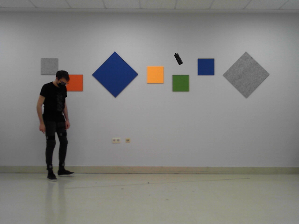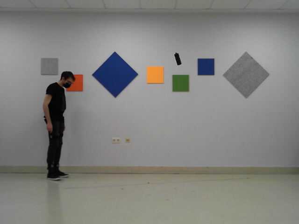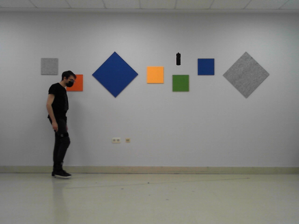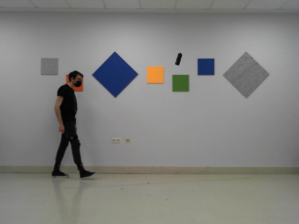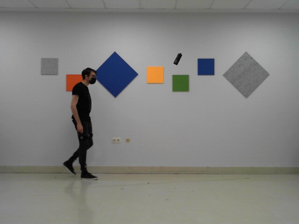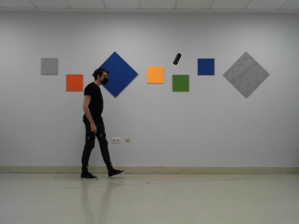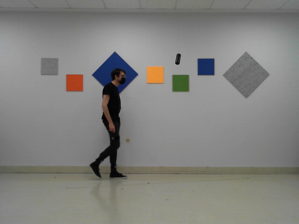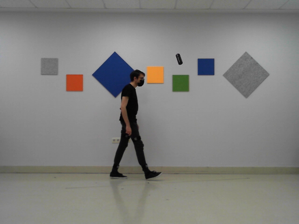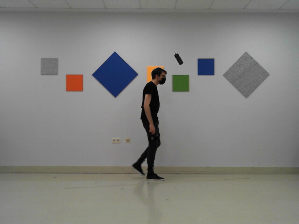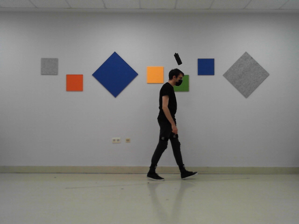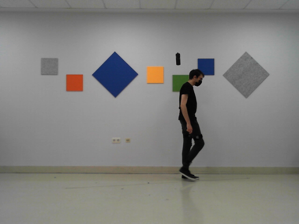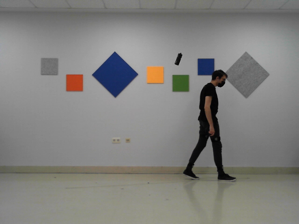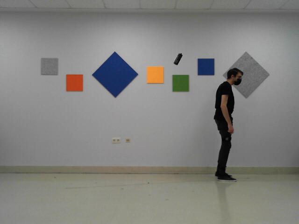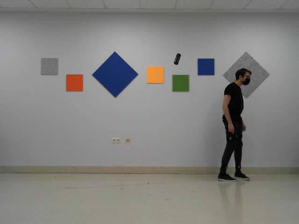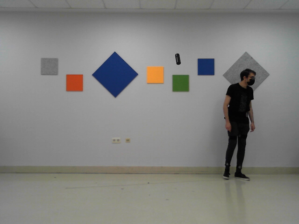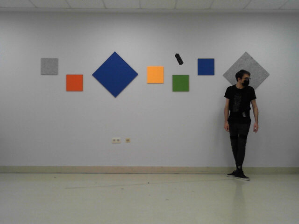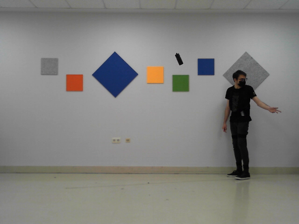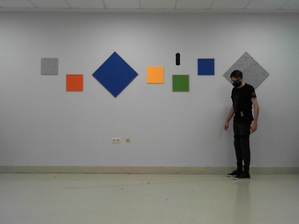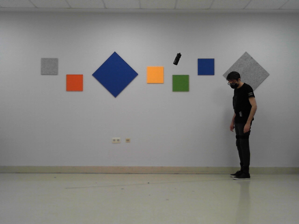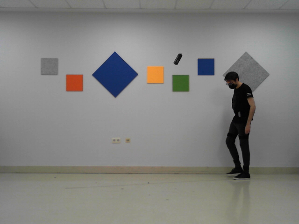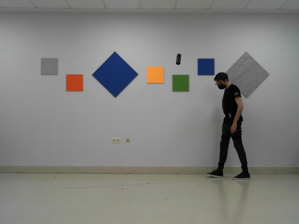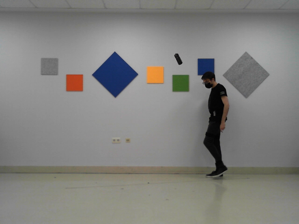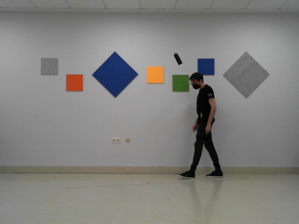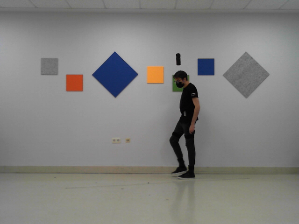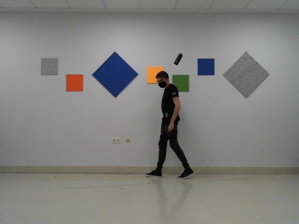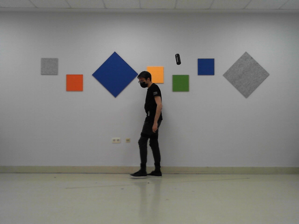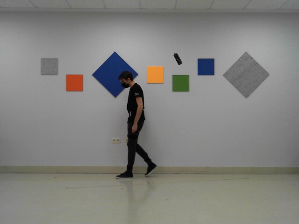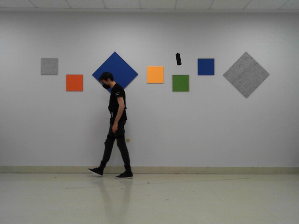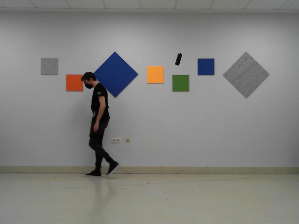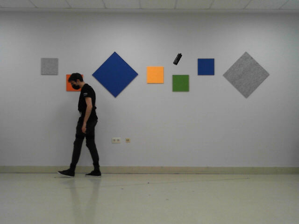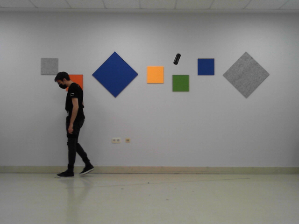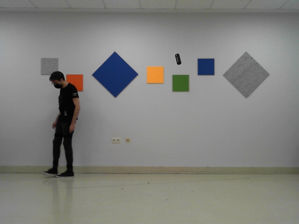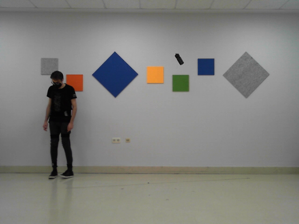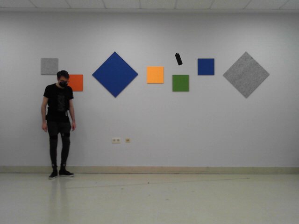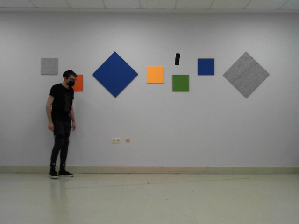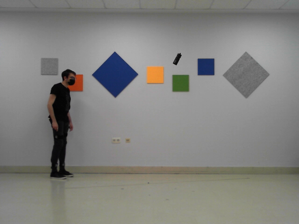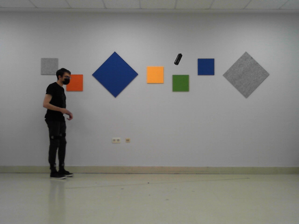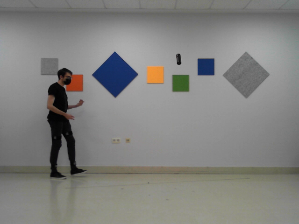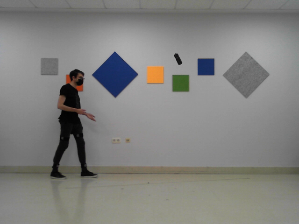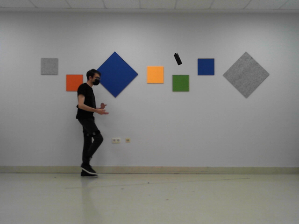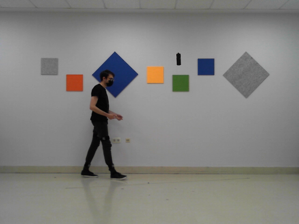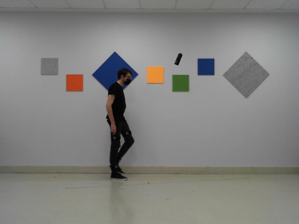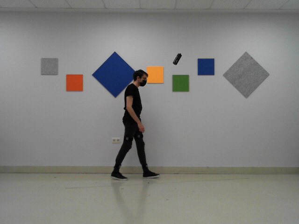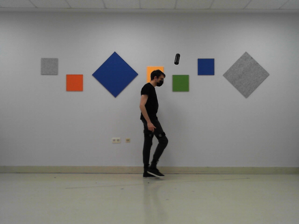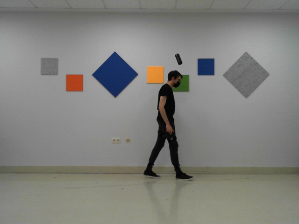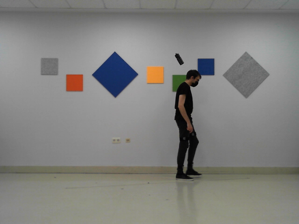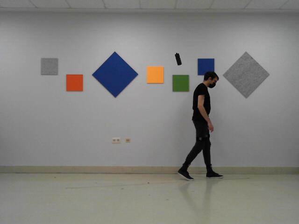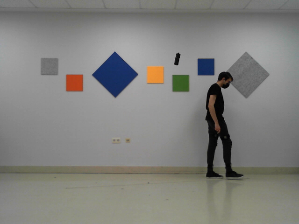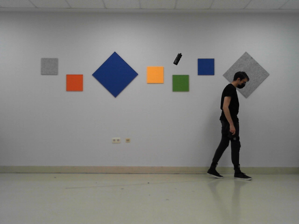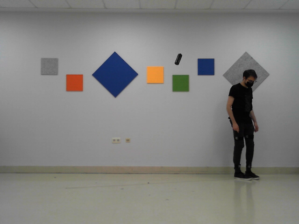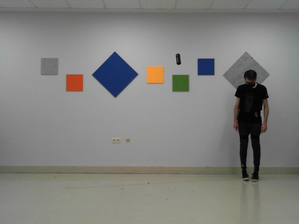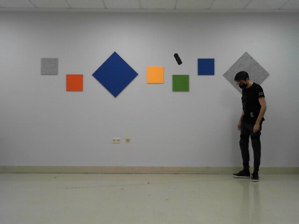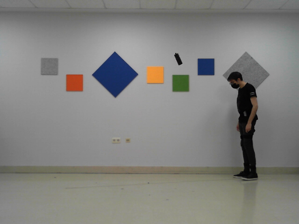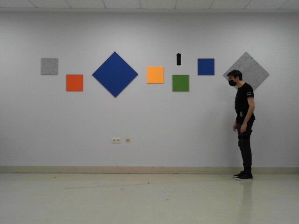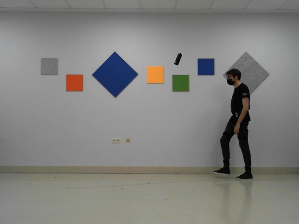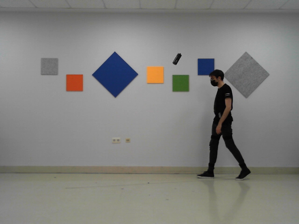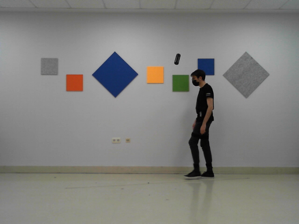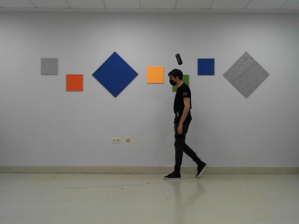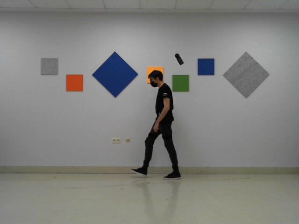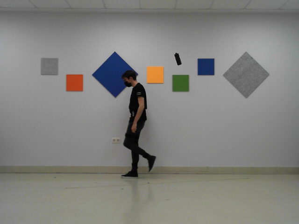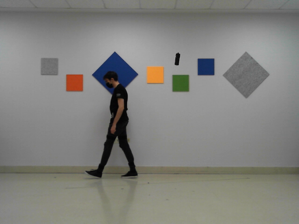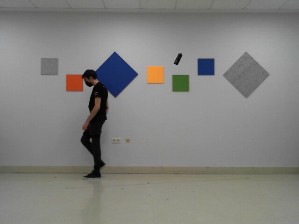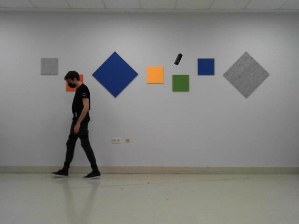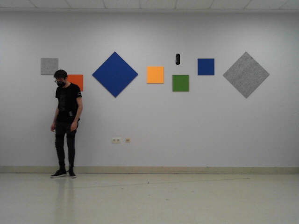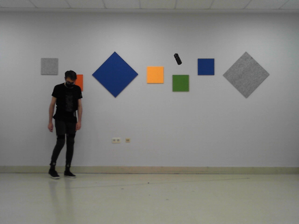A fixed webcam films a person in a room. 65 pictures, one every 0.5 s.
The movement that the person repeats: Walk forward.
